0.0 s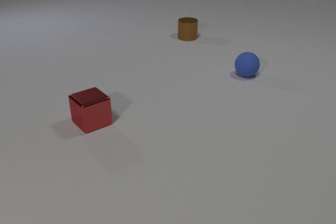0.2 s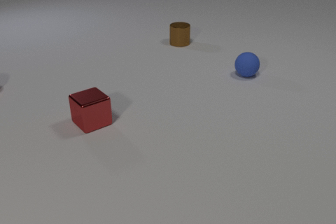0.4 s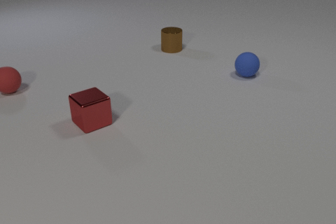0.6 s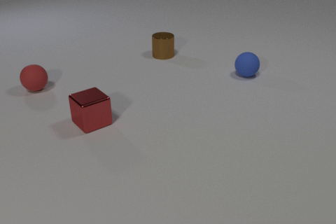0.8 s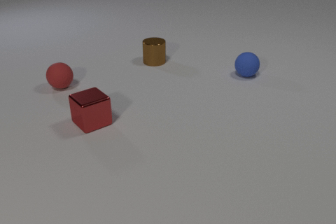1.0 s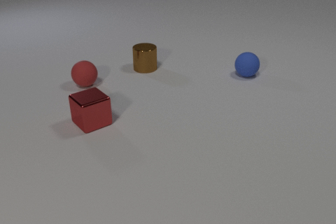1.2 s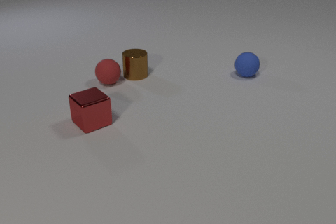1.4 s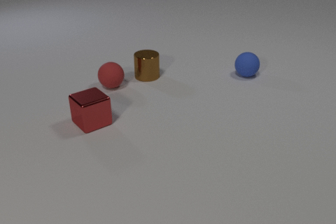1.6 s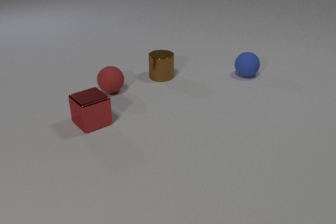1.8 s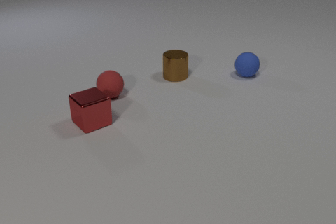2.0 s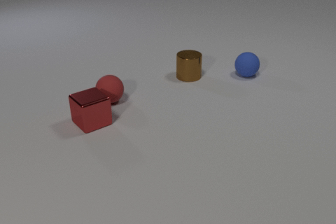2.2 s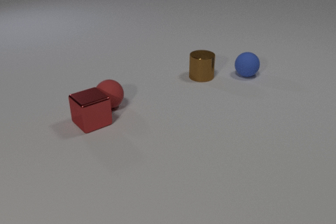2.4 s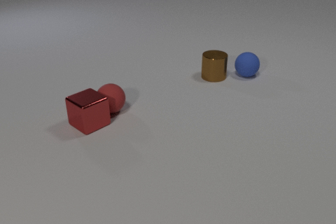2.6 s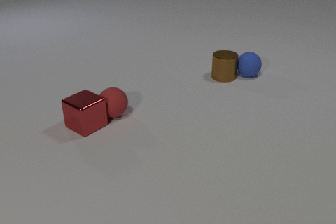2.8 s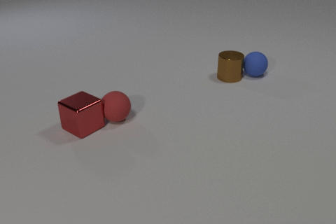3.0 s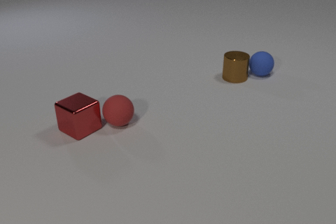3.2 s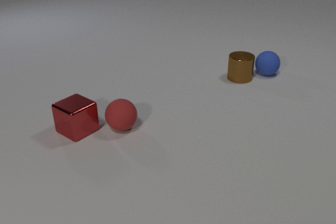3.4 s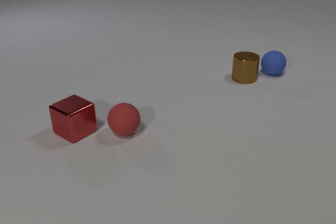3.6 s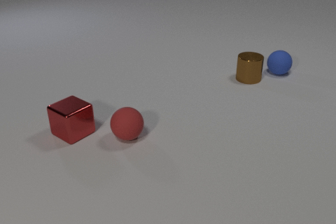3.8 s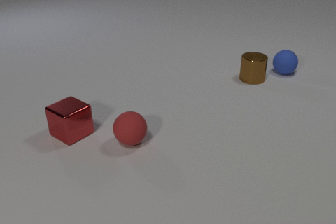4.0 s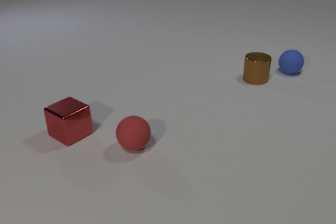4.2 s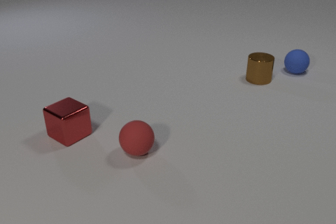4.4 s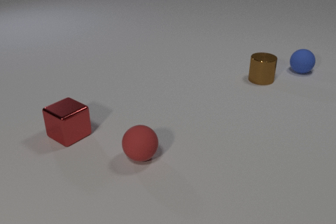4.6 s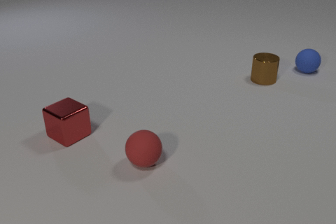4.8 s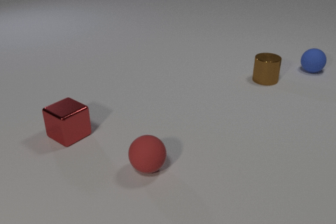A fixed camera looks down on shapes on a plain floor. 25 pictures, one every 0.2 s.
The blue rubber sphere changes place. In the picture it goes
to the right.
0.0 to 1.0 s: The brown metal cylinder slides toward the camera and to the left. The red rubber sphere comes in at the left edge, rolls to the right.
1.0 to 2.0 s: The brown metal cylinder slides to the right and toward the camera. The red rubber sphere rolls toward the camera and to the right. The brown metal cylinder and the red rubber sphere collide.
2.0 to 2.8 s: The brown metal cylinder slides to the right. The red rubber sphere rolls toward the camera. The red metal cube slides to the left and toward the camera. The blue rubber sphere rolls to the right. The red rubber sphere and the red metal cube collide. The brown metal cylinder and the blue rubber sphere collide.
2.8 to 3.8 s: The brown metal cylinder slides to the right. The red rubber sphere rolls toward the camera. The red metal cube slides to the left and toward the camera. The blue rubber sphere rolls to the right and away from the camera.
3.8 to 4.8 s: The brown metal cylinder slides to the right. The red rubber sphere rolls toward the camera. The blue rubber sphere rolls to the right and away from the camera.
What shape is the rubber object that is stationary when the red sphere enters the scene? sphere.
What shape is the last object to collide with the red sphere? cube.
How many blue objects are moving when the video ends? 1.
